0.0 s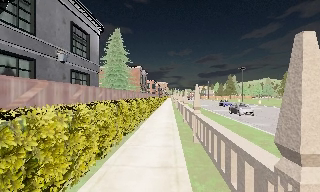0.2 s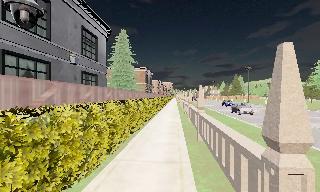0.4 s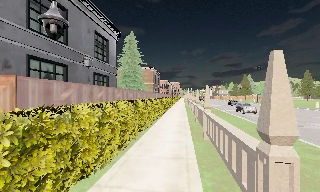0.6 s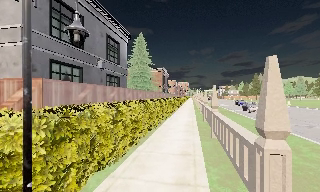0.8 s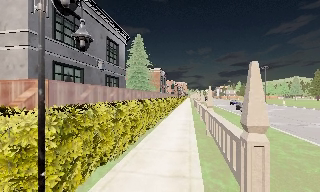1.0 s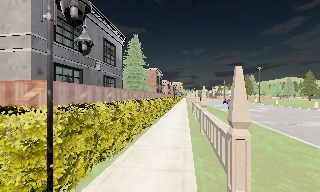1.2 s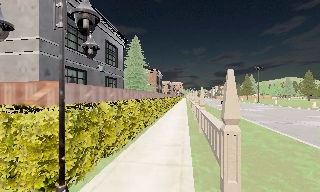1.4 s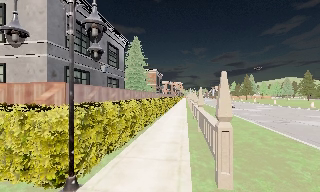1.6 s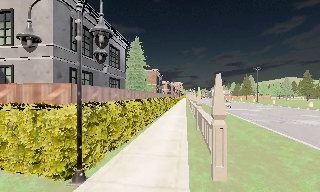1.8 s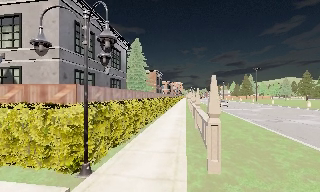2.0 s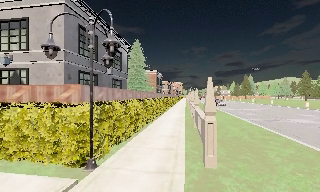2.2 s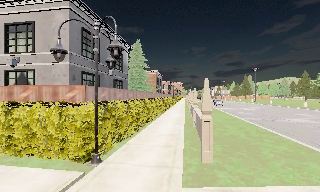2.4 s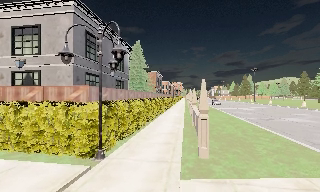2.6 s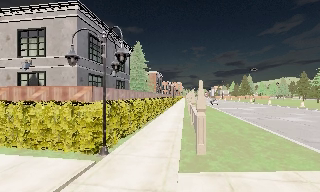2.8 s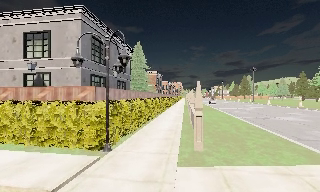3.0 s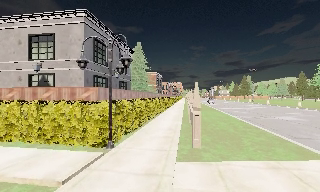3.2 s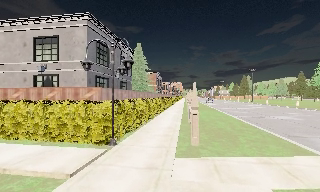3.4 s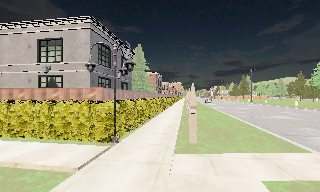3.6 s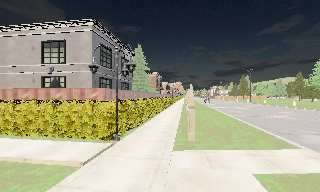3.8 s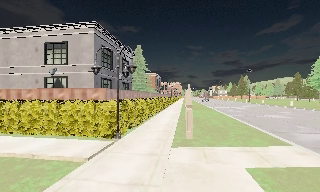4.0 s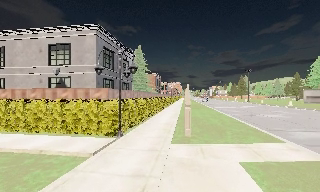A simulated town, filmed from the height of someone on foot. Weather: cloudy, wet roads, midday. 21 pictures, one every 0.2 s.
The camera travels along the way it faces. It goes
backward.
0.0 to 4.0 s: The camera travels backward, about 7 m, so what stands in front gets smaller.
The film runs backward here.
